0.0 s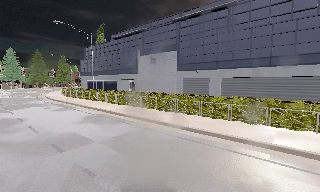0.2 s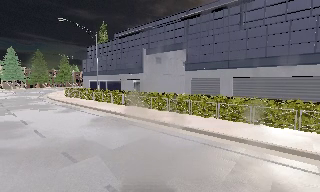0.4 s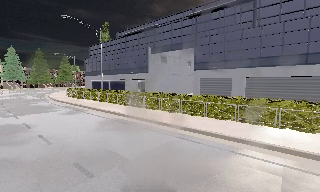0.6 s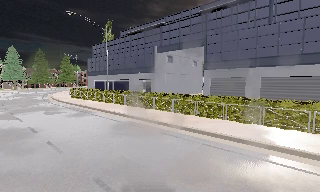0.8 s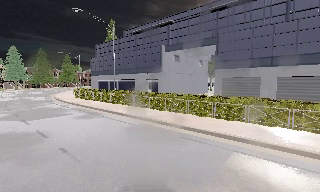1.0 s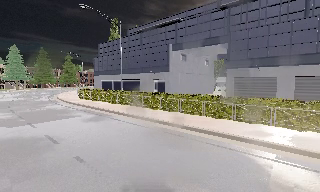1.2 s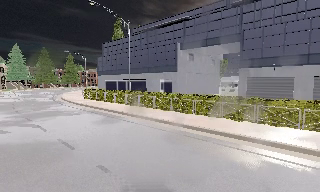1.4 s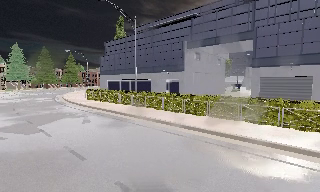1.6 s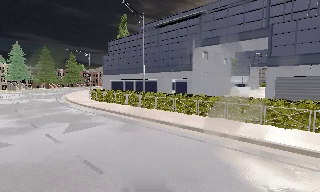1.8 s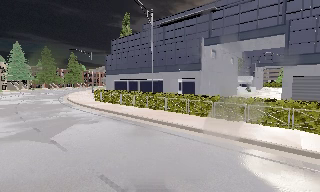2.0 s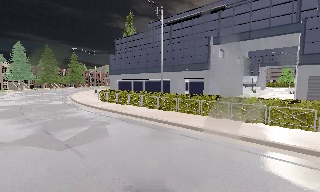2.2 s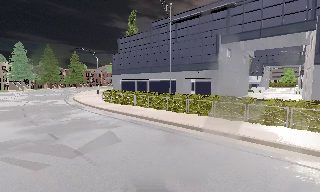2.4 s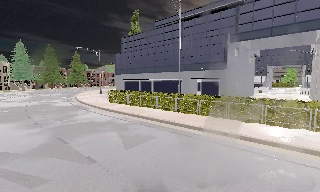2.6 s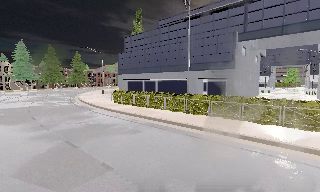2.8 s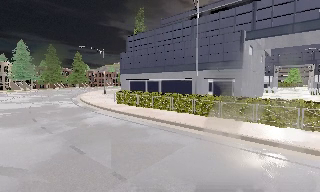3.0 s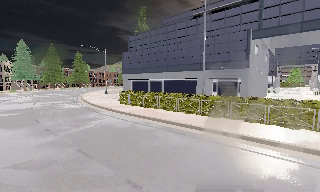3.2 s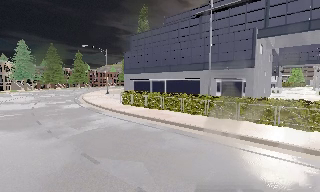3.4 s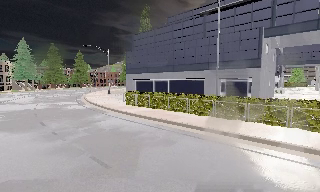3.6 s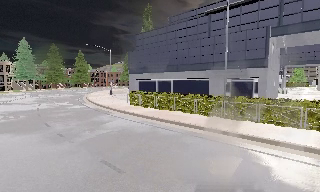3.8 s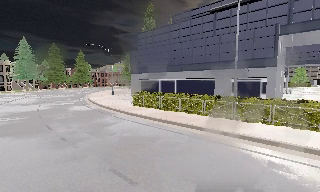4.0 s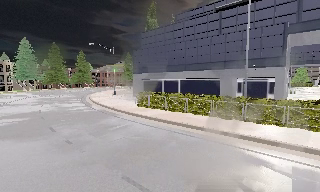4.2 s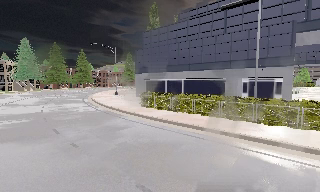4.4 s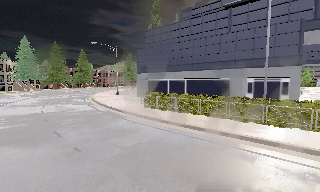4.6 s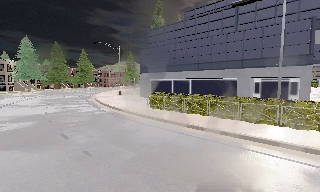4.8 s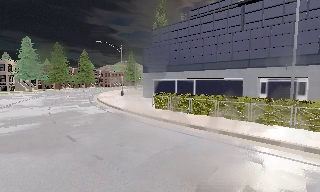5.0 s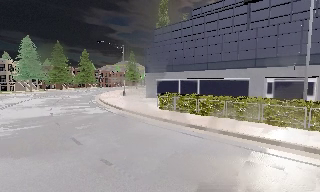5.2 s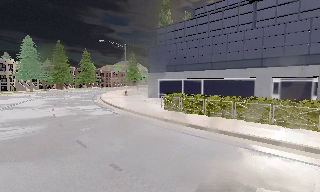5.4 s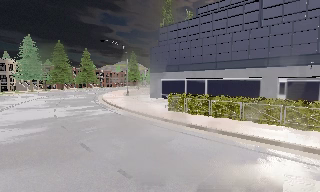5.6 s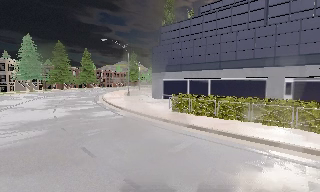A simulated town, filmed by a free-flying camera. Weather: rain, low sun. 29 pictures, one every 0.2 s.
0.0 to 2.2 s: The camera travels to its left and forward, about 11 m, so close, fixed things drift to the right.
2.2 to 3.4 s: The camera travels to its left and forward, about 3.5 m, so close, fixed things drift to the right. It loses speed.
3.4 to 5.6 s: The camera travels to its left and forward, about 5 m, so close, fixed things drift to the right.
The film runs forward here.
